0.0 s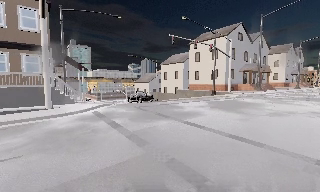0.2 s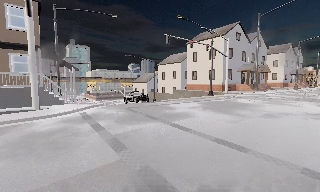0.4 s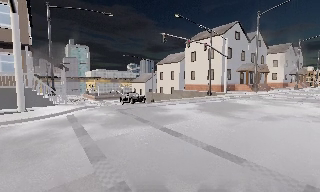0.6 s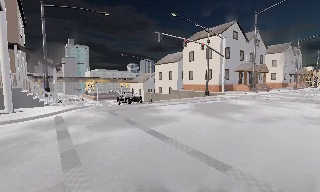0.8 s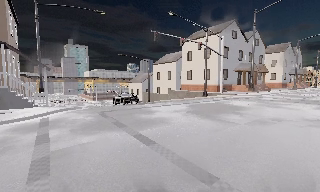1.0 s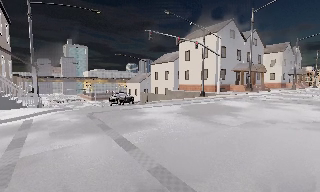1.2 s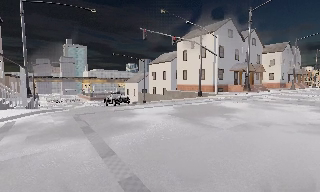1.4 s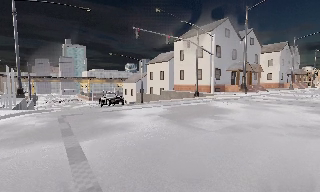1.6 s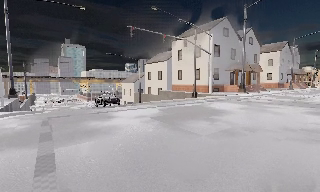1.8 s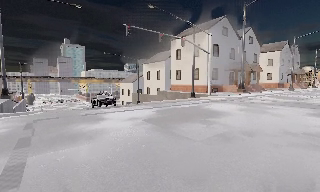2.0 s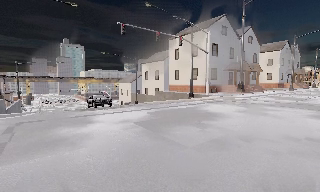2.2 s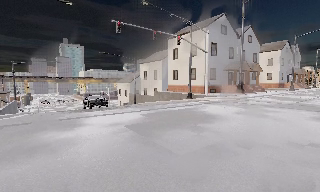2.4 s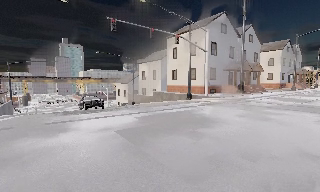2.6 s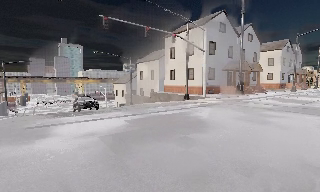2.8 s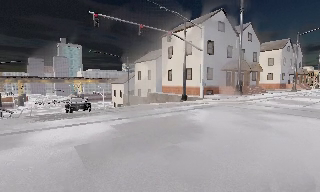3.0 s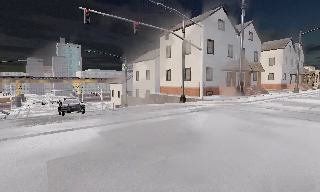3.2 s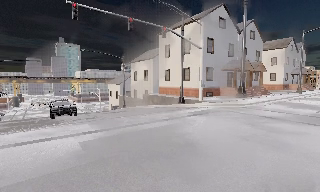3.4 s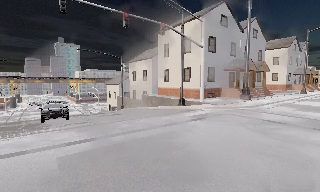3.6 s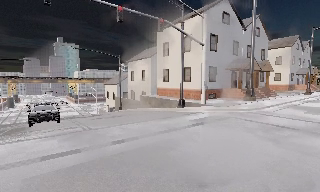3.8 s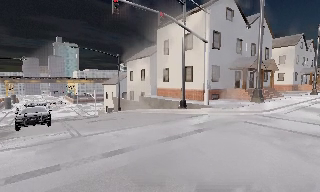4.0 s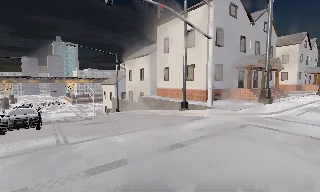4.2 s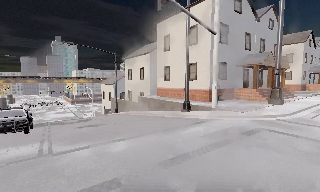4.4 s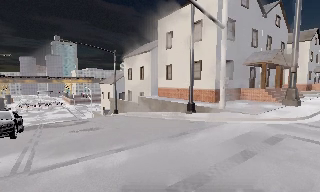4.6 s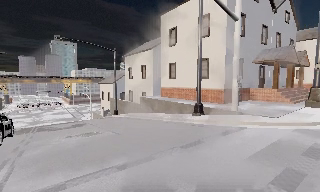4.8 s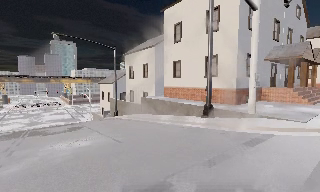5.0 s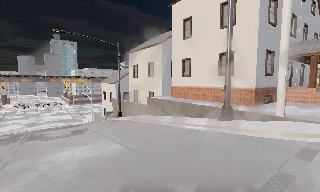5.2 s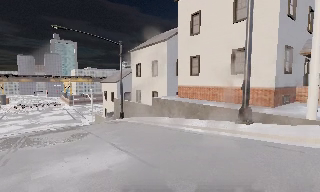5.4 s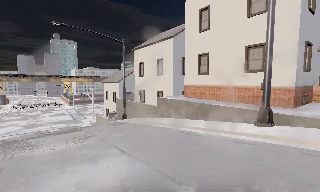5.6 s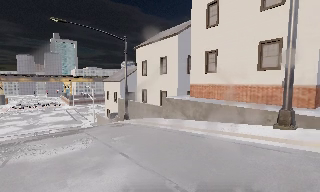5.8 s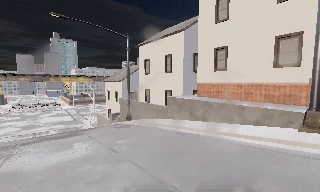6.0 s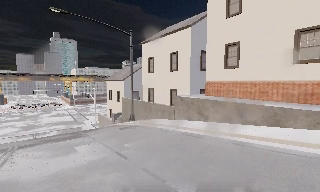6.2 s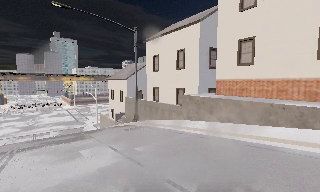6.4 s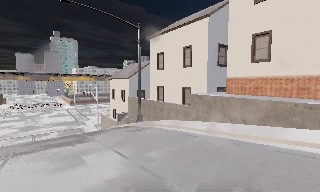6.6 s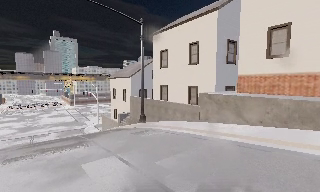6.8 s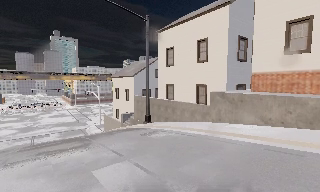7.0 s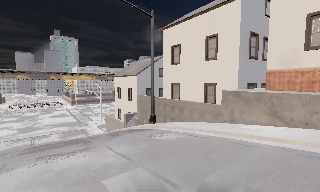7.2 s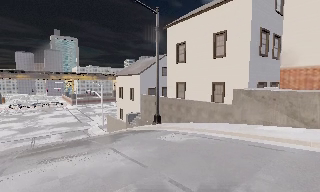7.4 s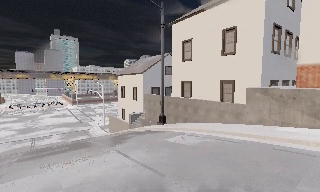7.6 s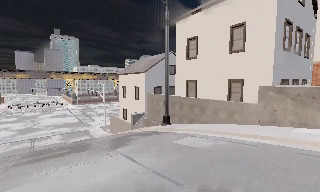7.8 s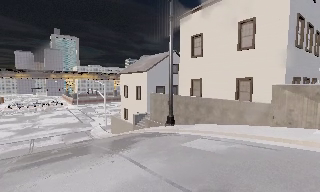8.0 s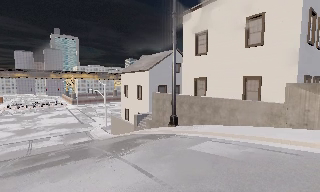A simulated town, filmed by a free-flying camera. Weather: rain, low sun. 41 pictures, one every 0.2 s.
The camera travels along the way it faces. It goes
forward.
0.0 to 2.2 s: The camera travels to its right and forward, about 6 m, so close, fixed things drift to the left.
2.2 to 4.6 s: The camera travels forward, about 11 m, so what stands in front looms larger.
4.6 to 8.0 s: The camera travels forward and to its left, about 15 m, so what stands in front looms larger. It loses speed.
The film runs forward here.
